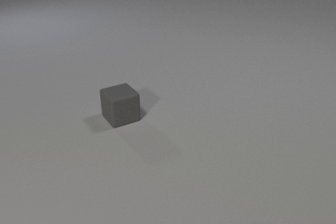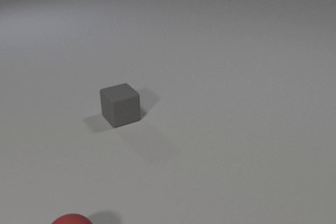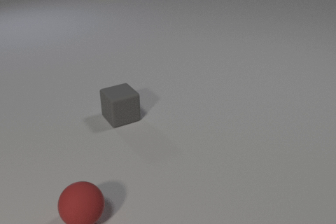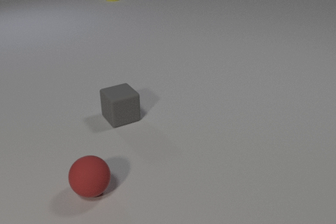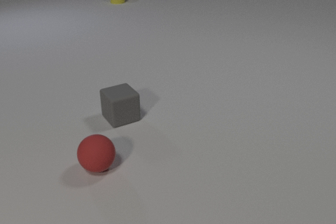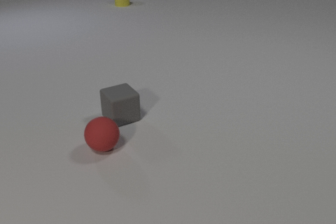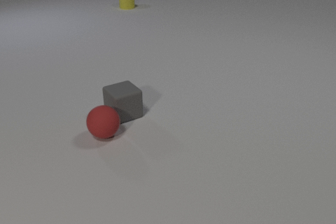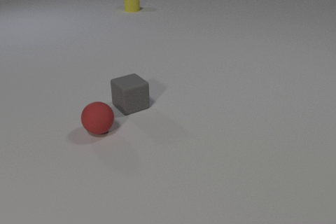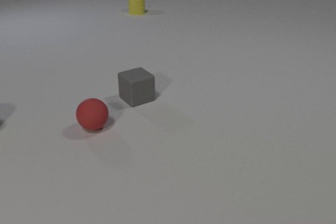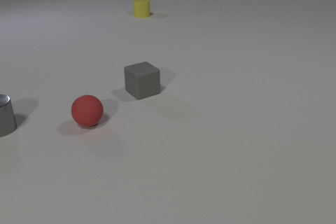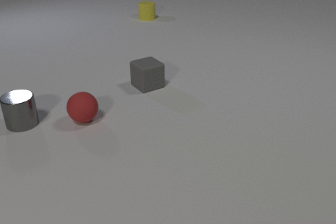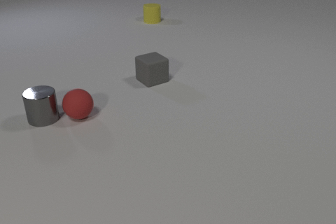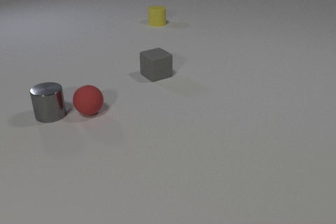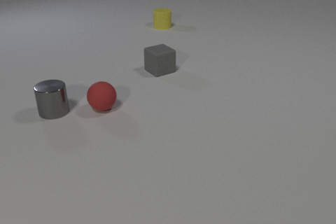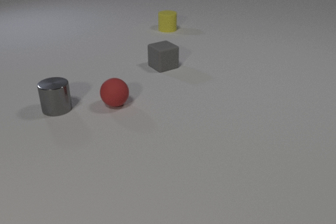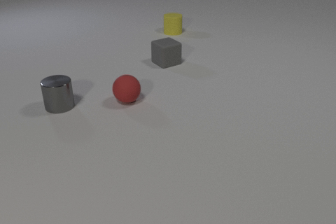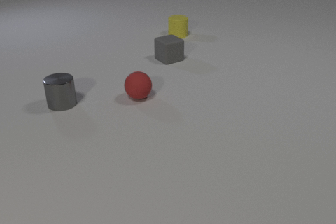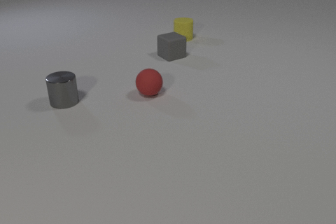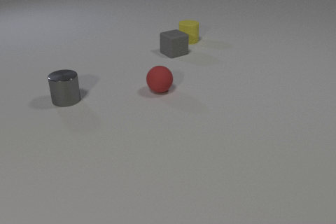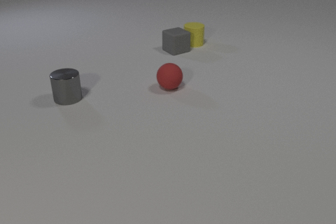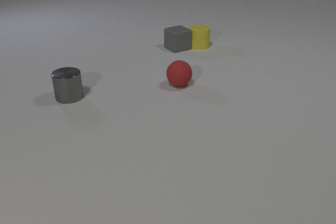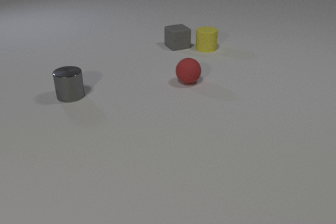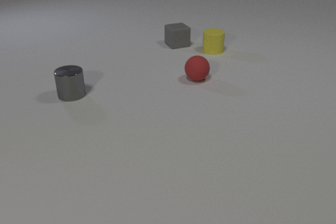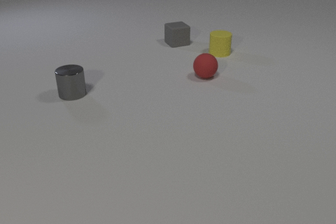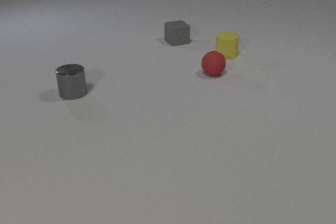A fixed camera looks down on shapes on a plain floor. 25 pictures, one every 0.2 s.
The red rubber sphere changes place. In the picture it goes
away from the camera.
The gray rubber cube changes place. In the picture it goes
away from the camera.
0.0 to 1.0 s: The red rubber sphere comes in at the bottom edge, rolls away from the camera. The yellow rubber cylinder comes in at the top edge, slides toward the camera and to the right.
1.0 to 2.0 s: The red rubber sphere rolls away from the camera. The gray rubber cube slides away from the camera and to the right. The gray metal cylinder comes in at the left edge, slides to the right. The yellow rubber cylinder slides toward the camera and to the right. The red rubber sphere and the gray rubber cube collide.
2.0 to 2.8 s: The red rubber sphere rolls to the right and away from the camera. The gray rubber cube slides away from the camera. The gray metal cylinder slides to the right and away from the camera. The yellow rubber cylinder slides toward the camera and to the right. The red rubber sphere and the gray metal cylinder collide.
2.8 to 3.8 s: The red rubber sphere rolls to the right and away from the camera. The gray rubber cube slides away from the camera. The gray metal cylinder slides away from the camera and to the right. The yellow rubber cylinder slides toward the camera and to the right.
3.8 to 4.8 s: The red rubber sphere rolls to the right and away from the camera. The gray rubber cube slides away from the camera. The gray metal cylinder slides away from the camera. The yellow rubber cylinder slides to the right and toward the camera. The gray rubber cube and the yellow rubber cylinder collide.
What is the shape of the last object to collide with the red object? cylinder.
How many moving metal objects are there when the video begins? 0.
Are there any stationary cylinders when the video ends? no.
